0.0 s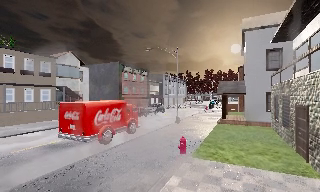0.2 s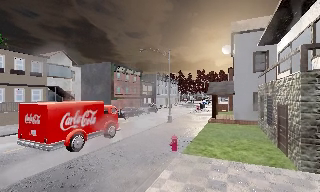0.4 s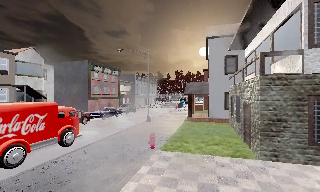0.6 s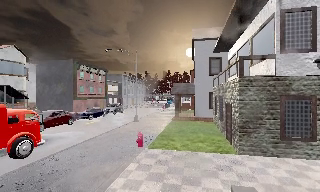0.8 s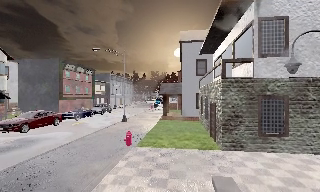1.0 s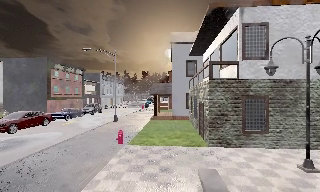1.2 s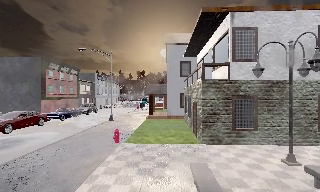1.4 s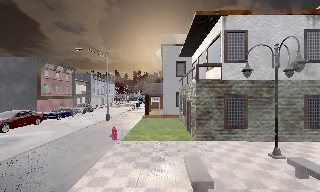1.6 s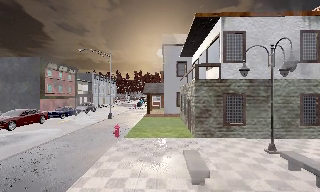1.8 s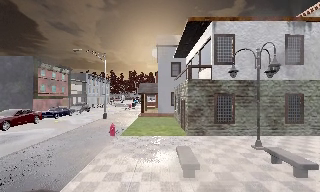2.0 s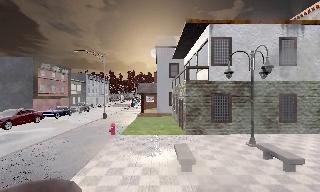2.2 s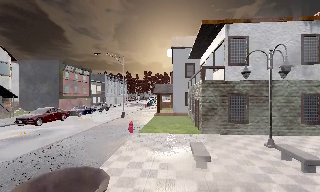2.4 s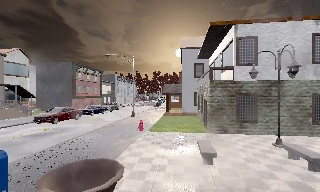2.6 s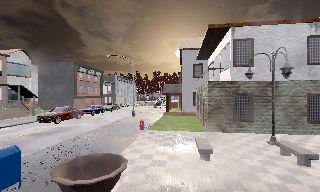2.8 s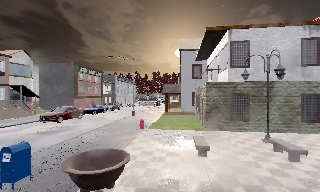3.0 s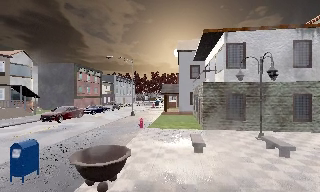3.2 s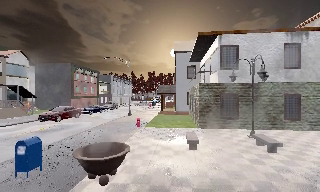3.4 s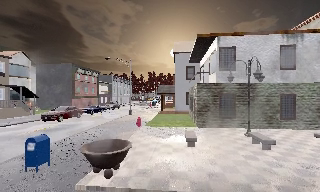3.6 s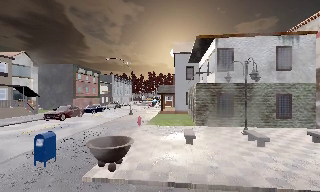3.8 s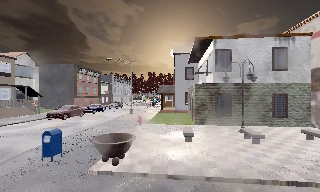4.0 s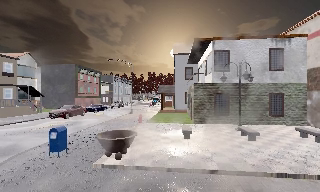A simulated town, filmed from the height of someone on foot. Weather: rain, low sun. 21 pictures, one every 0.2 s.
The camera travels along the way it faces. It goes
backward.
0.0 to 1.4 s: The camera swings to its right by about 25 degrees, and the scene slides to the left. It travels backward, about 2.5 m, so what stands in front gets smaller.
1.4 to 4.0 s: The camera travels backward, about 5 m, so what stands in front gets smaller.
The film runs backward here.
